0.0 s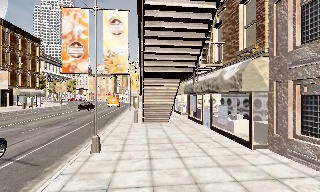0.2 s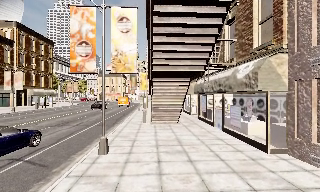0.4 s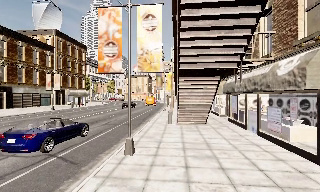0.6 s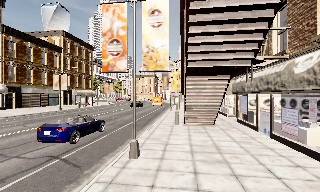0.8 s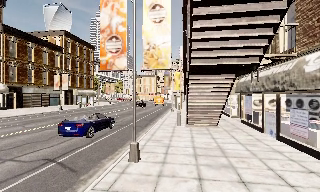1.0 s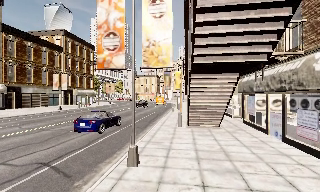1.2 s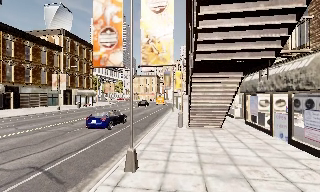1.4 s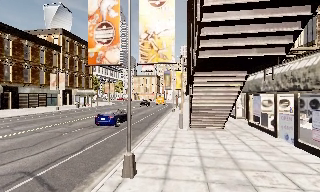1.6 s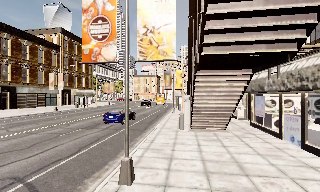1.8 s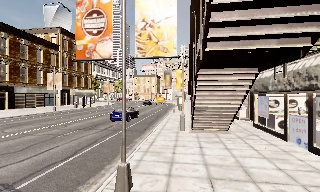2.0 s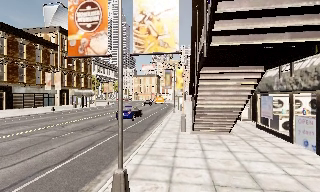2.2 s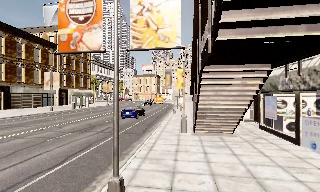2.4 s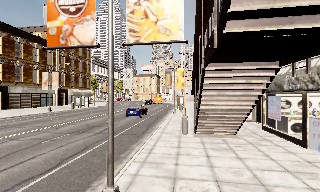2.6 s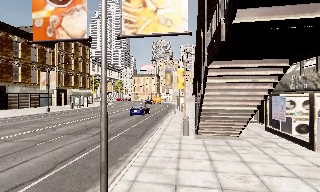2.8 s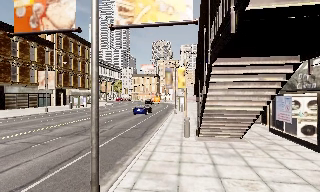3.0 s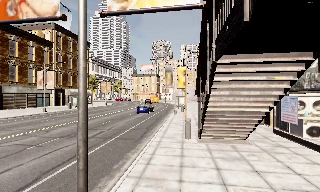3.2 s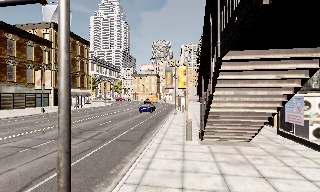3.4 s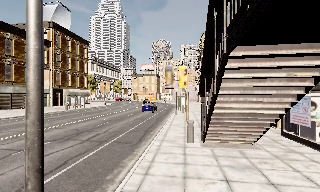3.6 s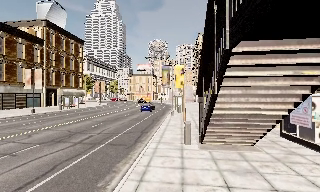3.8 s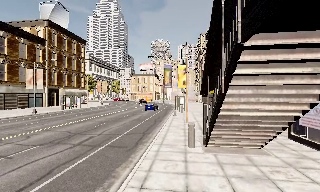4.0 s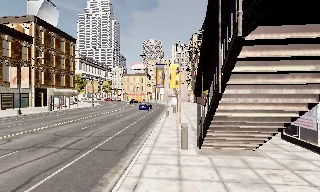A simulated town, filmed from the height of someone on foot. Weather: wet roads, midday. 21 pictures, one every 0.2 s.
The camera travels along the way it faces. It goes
forward.
0.0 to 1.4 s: The scene slides to the right, as the camera pans about 15 degrees to its left. It travels forward, about 2.5 m, so what stands in front looms larger.
1.4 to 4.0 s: The camera travels forward, about 5 m, so what stands in front looms larger.
The film runs forward here.
